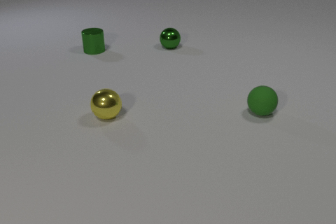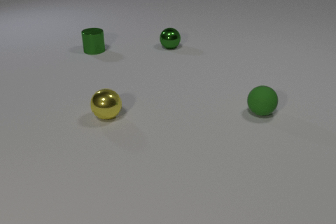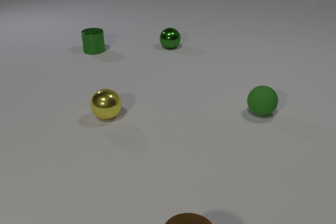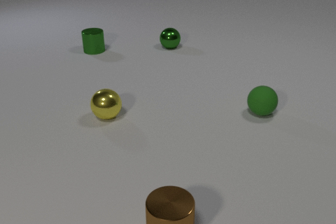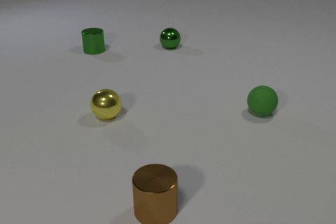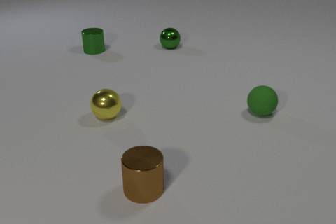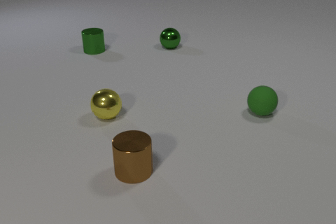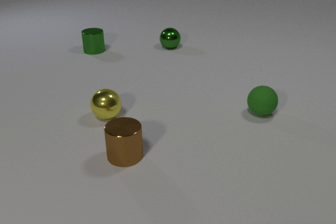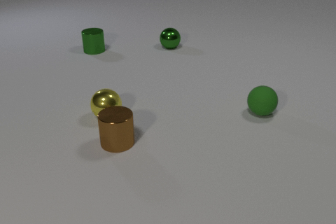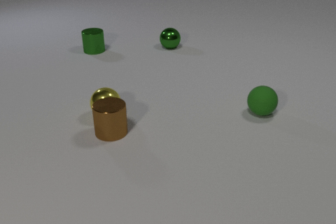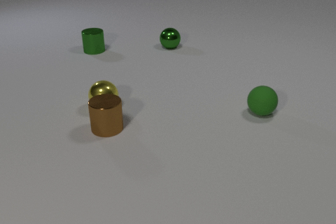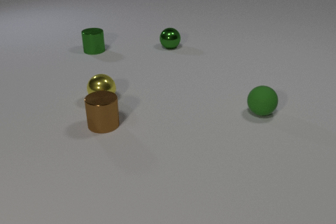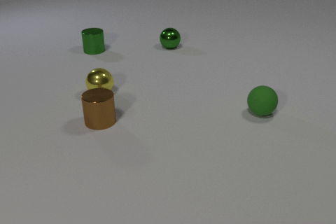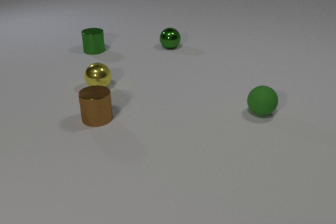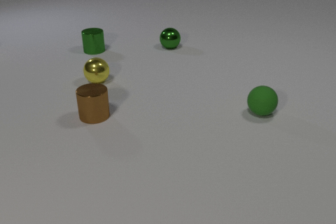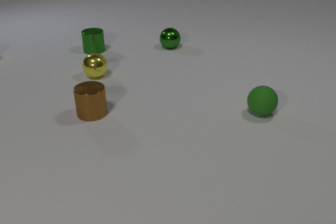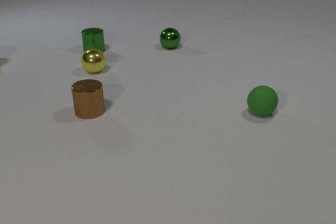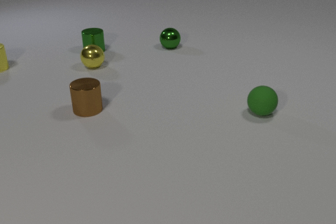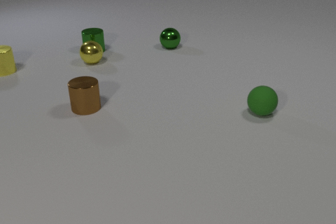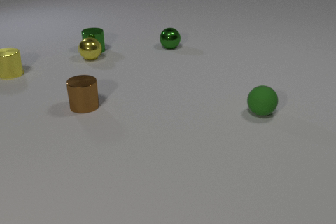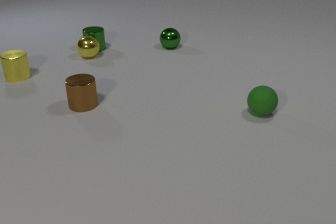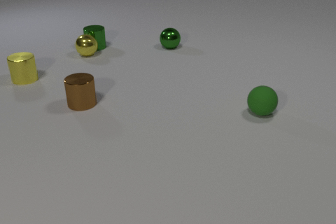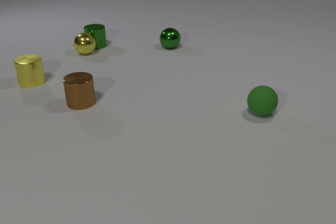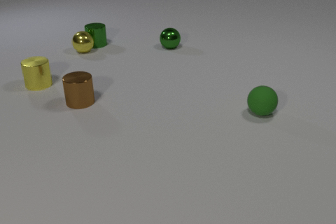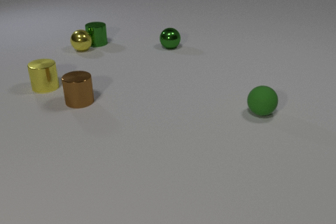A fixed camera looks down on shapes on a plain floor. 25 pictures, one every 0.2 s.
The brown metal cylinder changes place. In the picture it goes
away from the camera.
The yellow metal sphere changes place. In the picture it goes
away from the camera.
0.0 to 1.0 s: The brown metal cylinder comes in at the bottom edge, slides away from the camera and to the left.
1.0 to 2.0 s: The brown metal cylinder slides away from the camera. The yellow metal sphere rolls away from the camera. The brown metal cylinder and the yellow metal sphere collide.
2.0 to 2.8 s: The brown metal cylinder slides away from the camera and to the left. The yellow metal sphere rolls away from the camera.
2.8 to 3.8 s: The brown metal cylinder slides away from the camera and to the left. The yellow metal sphere rolls away from the camera. The yellow metal cylinder comes in at the left edge, slides toward the camera and to the right. The yellow metal sphere and the green metal cylinder collide.
3.8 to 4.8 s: The brown metal cylinder slides away from the camera. The yellow metal sphere rolls away from the camera. The yellow metal cylinder slides toward the camera and to the right. The green metal cylinder slides away from the camera.
What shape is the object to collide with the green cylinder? sphere.
How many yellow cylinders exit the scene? 0.
What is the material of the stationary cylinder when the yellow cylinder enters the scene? metal.
